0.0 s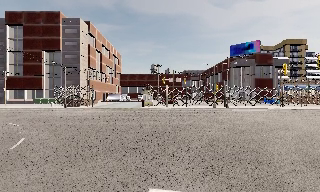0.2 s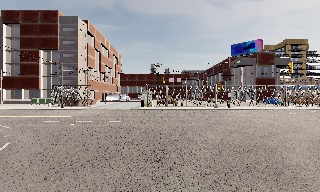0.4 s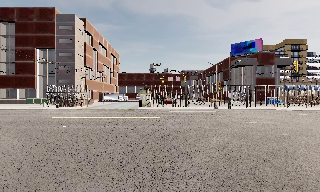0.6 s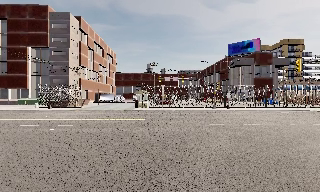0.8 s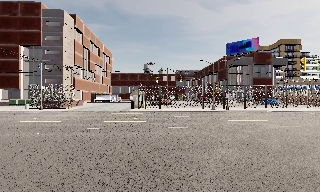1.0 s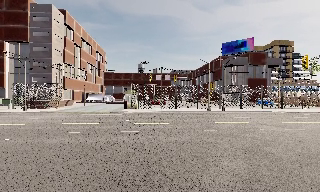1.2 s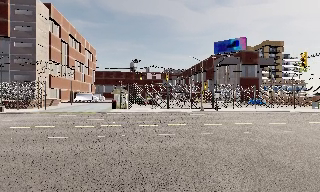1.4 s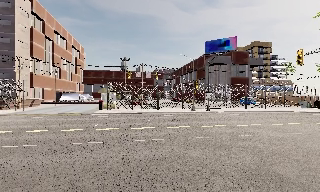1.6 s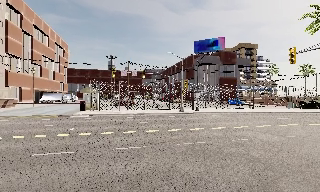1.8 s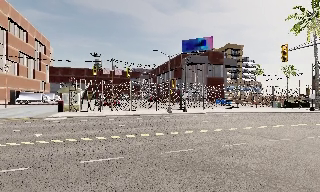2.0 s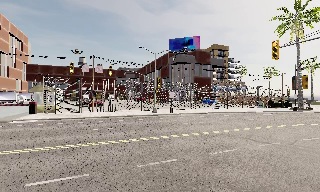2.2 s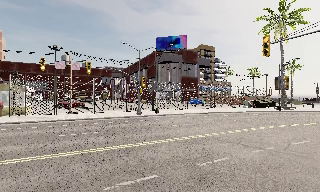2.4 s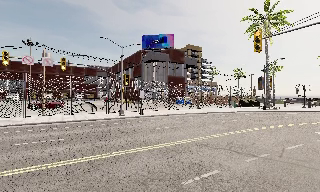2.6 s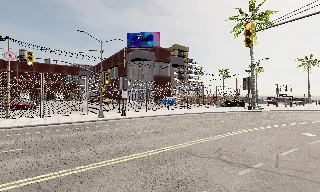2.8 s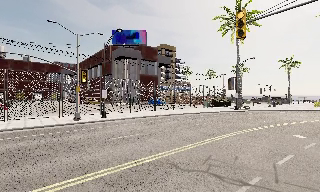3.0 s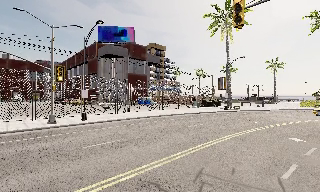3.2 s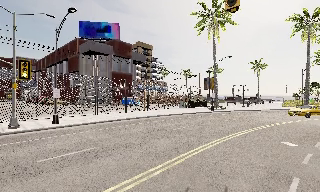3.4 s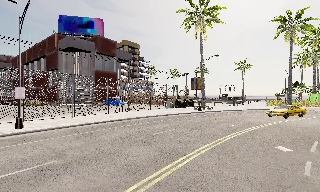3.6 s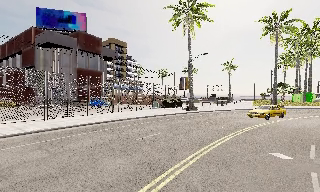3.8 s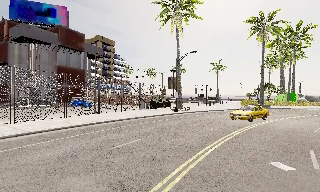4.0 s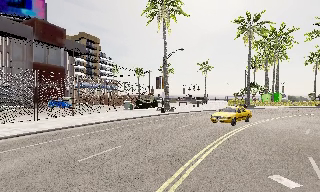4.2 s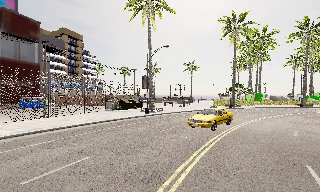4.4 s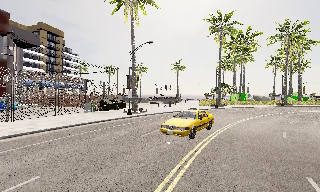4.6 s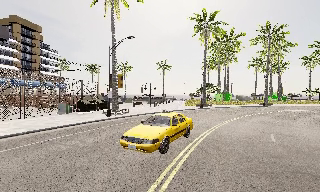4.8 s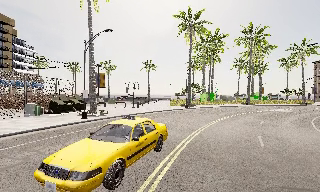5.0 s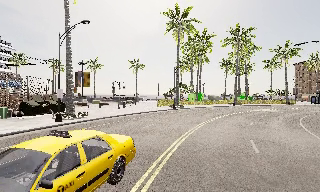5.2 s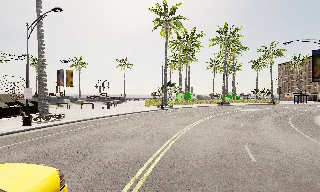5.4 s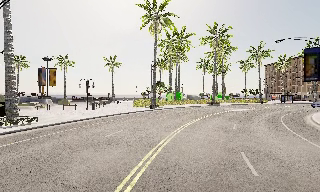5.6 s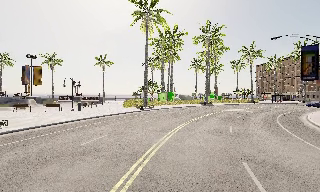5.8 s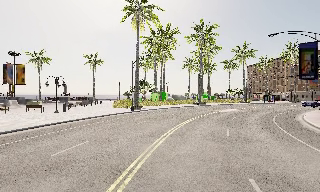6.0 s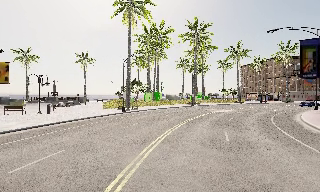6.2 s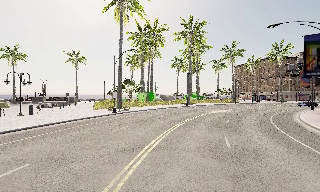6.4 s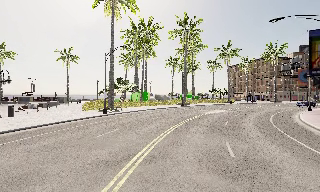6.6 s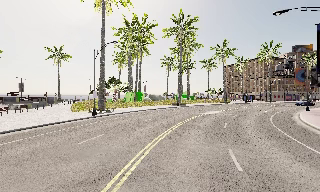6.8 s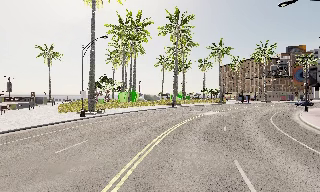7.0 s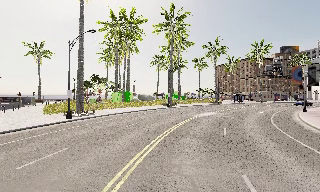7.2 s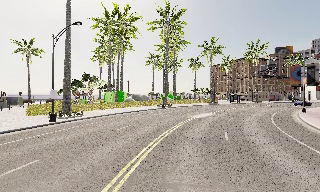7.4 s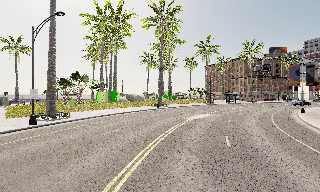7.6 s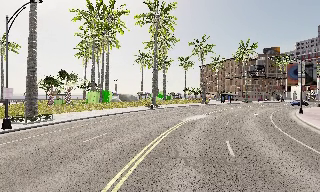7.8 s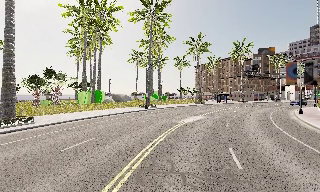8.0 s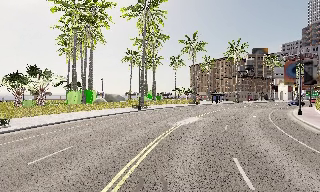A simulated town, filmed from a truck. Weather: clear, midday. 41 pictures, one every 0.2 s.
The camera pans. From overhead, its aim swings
clockwise.
The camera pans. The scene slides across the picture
to the left.
0.0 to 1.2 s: The camera travels forward, about 6 m, so what stands in front looms larger.
1.2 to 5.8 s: The camera pans to its right, which is clockwise from overhead, by about 95 degrees. It travels forward, about 30 m.
5.8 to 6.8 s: The camera travels forward, about 6 m, so what stands in front looms larger.
6.8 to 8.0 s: The camera pans to its right, which is clockwise from overhead, by about 10 degrees. It travels forward, about 7 m, so what stands in front looms larger.
The film runs forward here.
